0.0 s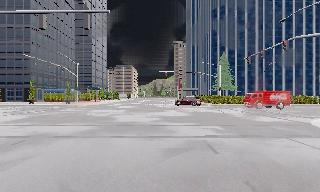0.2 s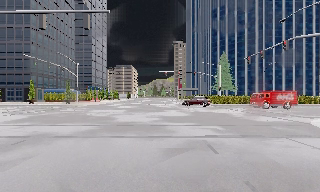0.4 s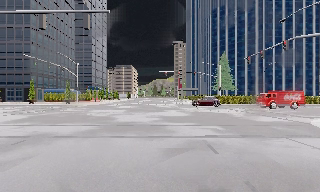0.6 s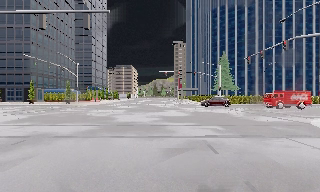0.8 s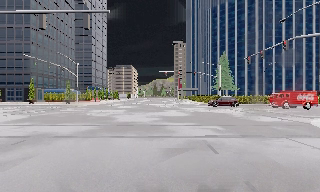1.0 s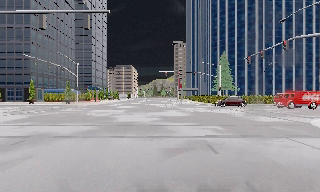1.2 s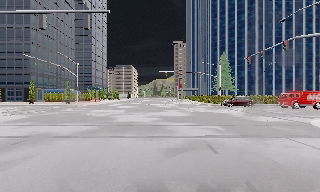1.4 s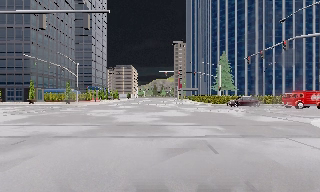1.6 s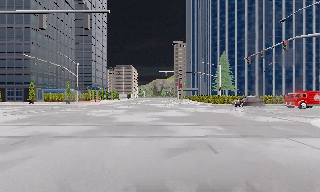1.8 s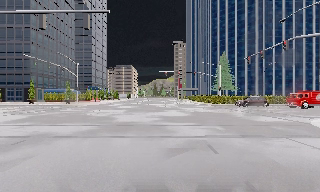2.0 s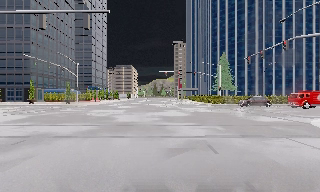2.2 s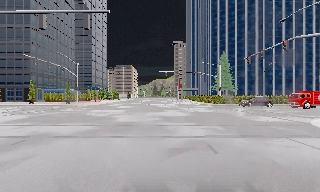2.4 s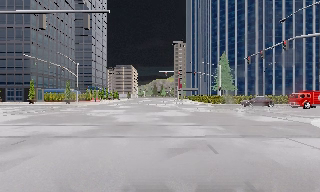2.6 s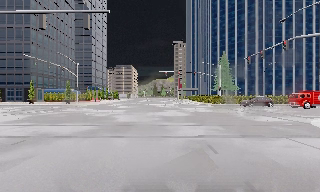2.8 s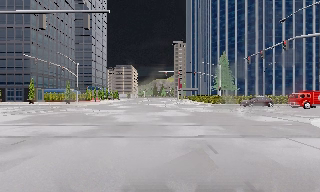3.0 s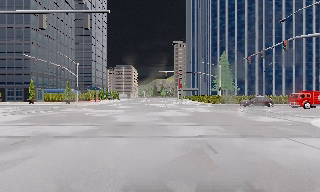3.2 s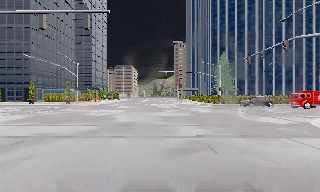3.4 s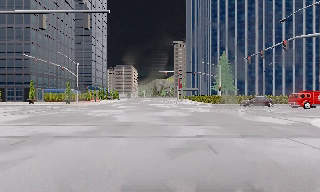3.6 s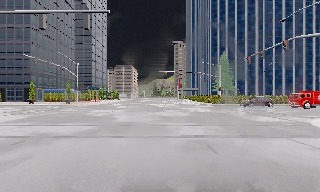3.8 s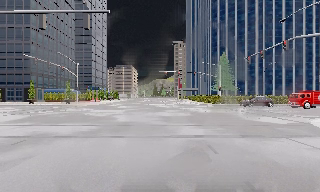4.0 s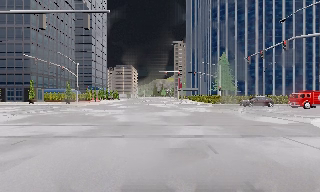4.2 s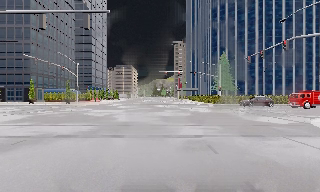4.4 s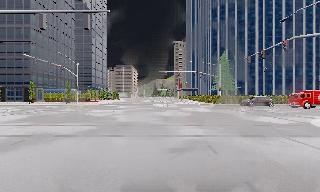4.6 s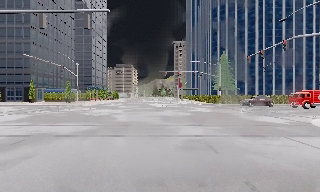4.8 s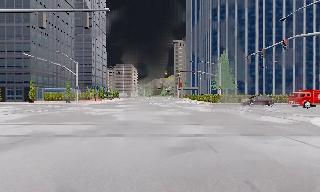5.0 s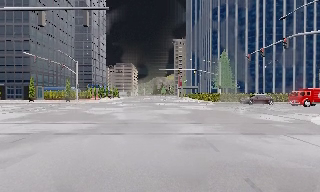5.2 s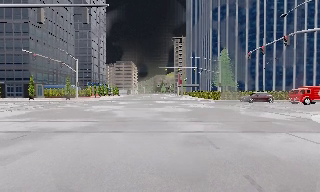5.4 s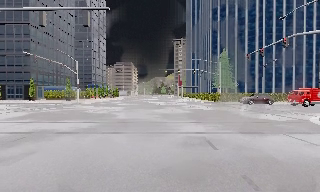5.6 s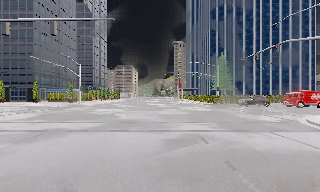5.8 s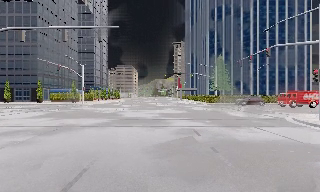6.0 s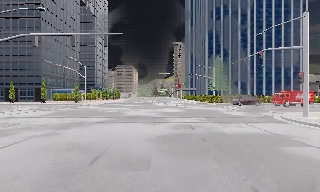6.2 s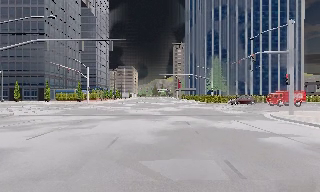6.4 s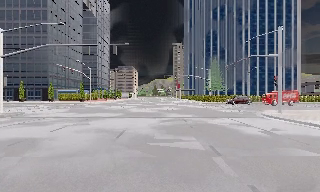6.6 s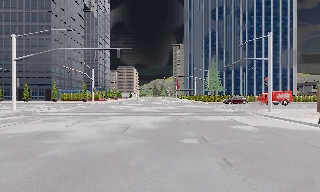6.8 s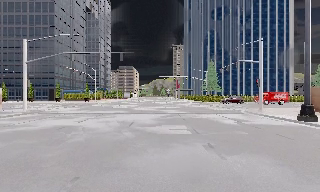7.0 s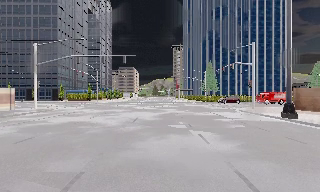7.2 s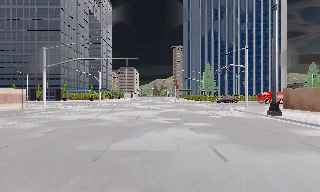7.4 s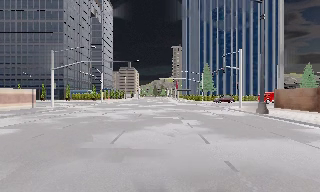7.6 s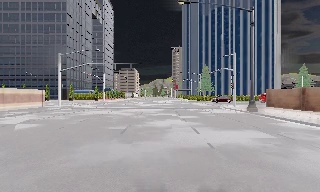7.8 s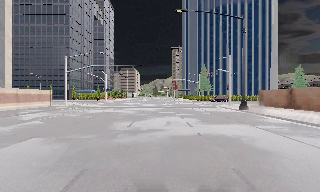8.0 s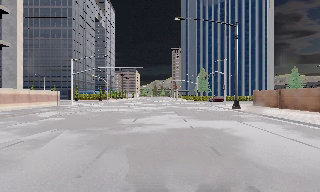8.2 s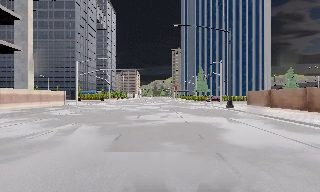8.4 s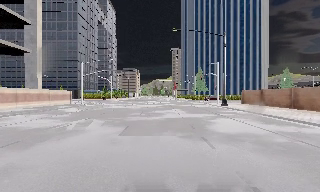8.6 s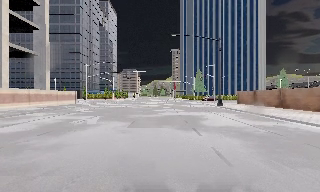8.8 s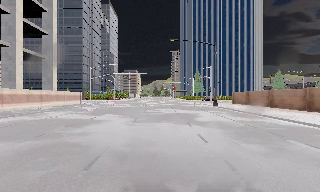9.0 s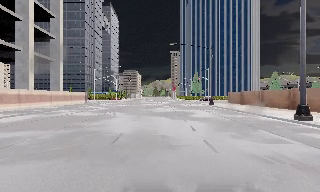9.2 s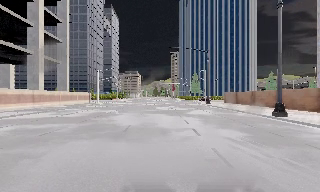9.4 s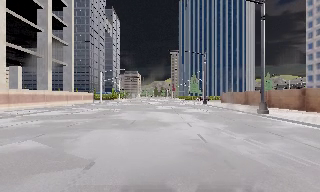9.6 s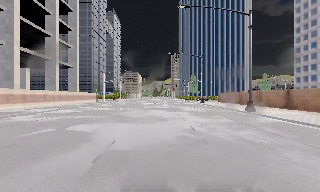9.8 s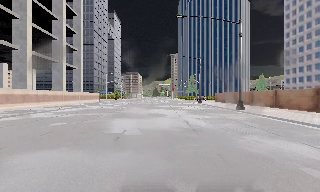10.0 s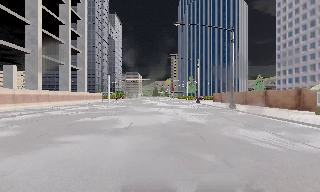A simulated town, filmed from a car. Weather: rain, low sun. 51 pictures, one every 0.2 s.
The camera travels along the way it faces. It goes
backward.
0.0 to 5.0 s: The camera keeps its place and its aim.
5.0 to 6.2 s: The camera travels backward, about 4.5 m, so what stands in front gets smaller. It gains speed.
6.2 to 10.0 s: The camera travels backward, about 35 m, so what stands in front gets smaller.
The film runs backward here.
